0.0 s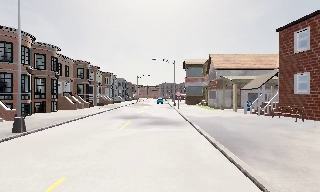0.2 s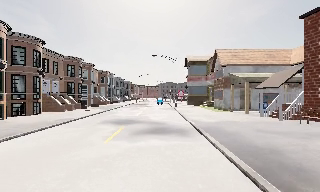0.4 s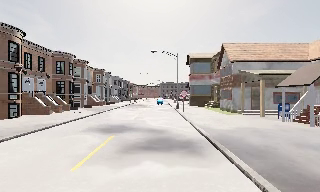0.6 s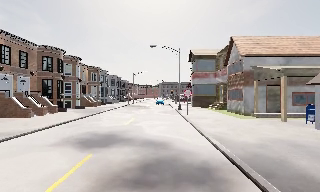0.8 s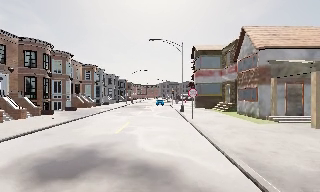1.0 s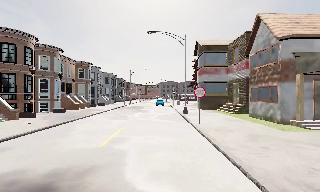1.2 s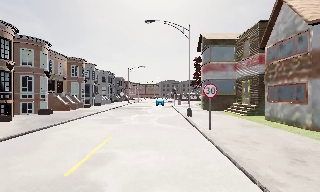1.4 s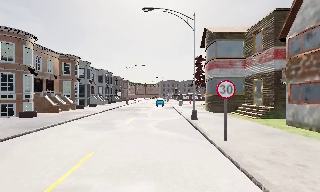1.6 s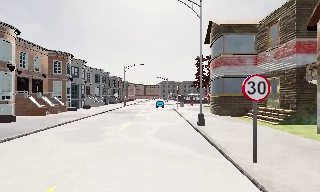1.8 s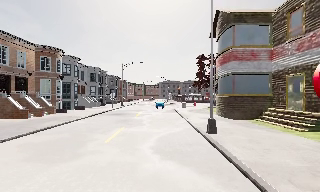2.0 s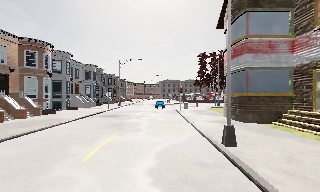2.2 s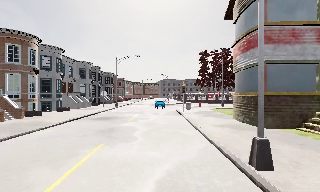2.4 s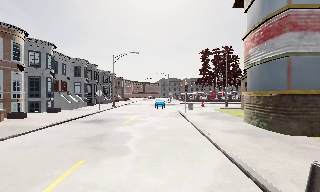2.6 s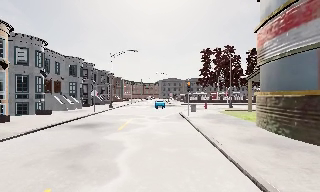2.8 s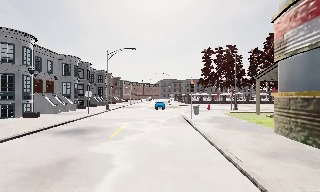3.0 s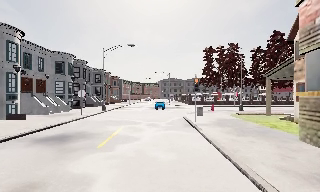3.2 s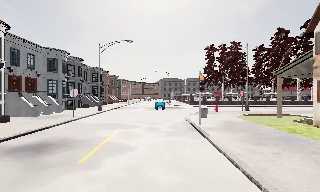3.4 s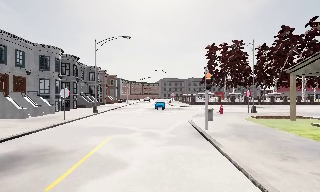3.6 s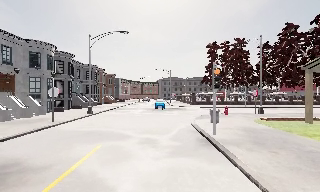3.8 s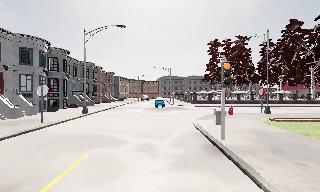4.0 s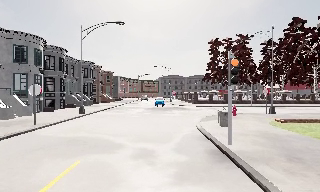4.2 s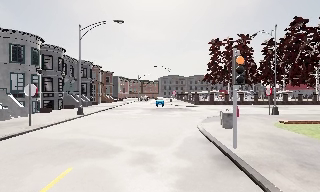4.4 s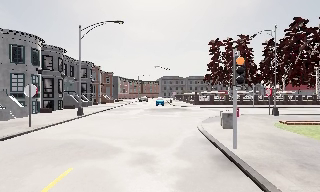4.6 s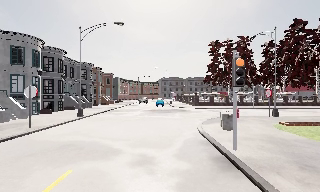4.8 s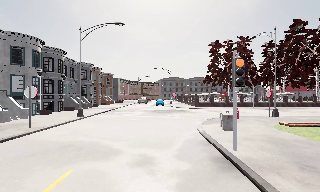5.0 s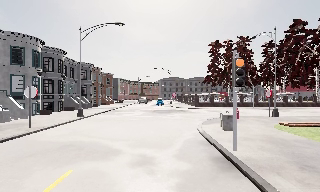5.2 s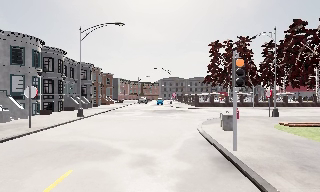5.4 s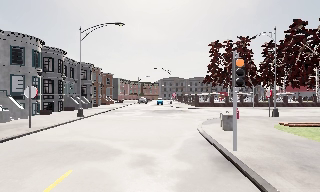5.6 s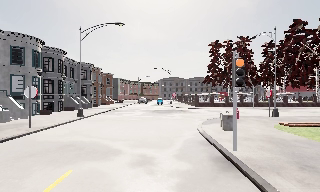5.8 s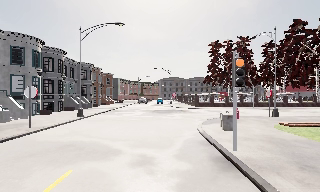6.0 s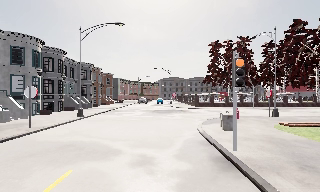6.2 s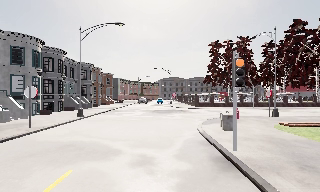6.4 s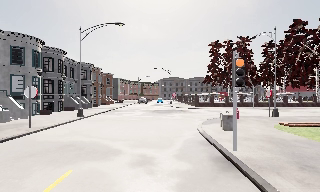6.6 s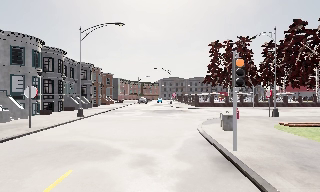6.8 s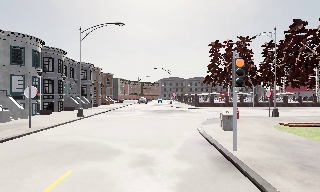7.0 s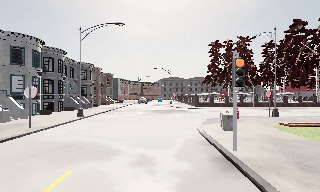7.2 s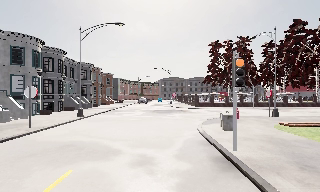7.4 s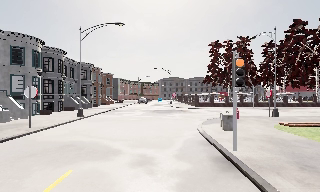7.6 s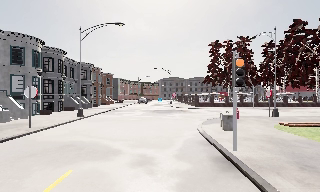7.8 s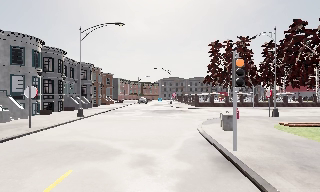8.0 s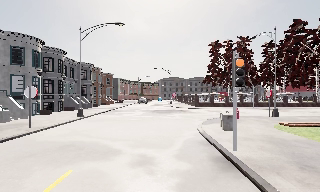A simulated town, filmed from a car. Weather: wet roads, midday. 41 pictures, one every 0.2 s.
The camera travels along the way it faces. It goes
forward.
0.0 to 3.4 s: The camera travels forward, about 30 m, so what stands in front looms larger. It loses speed.
3.4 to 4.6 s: The camera travels forward, about 3 m, so what stands in front looms larger. It loses speed.
4.6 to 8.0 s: The camera keeps its place and its aim.
The film runs forward here.
